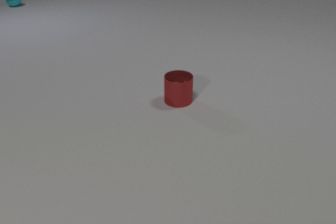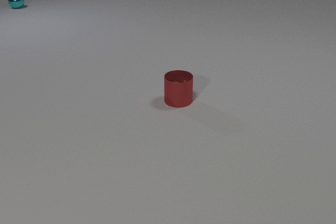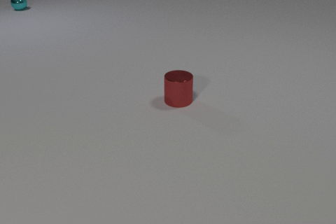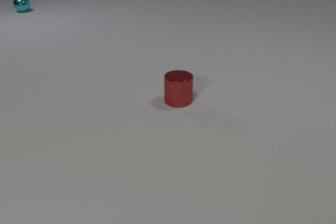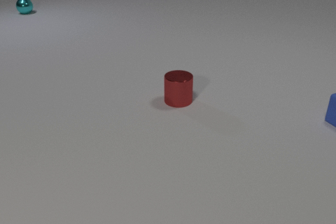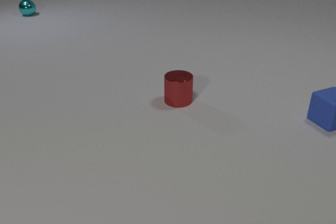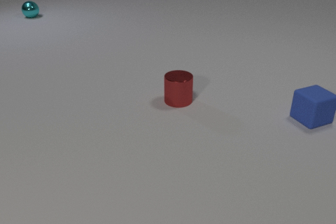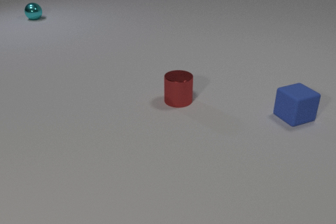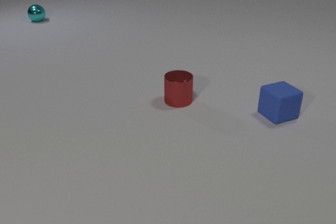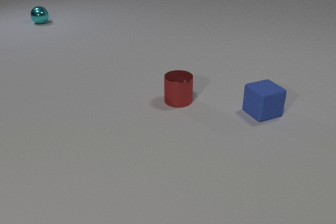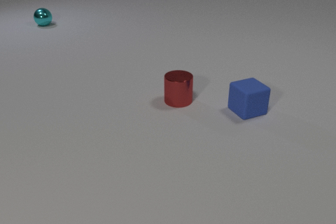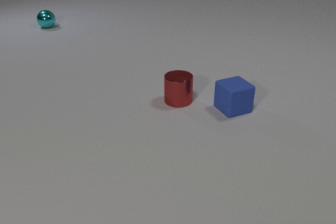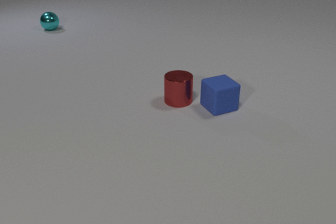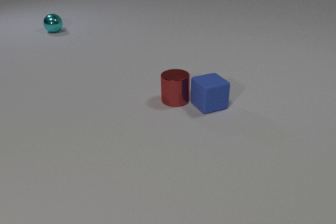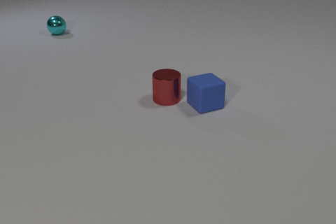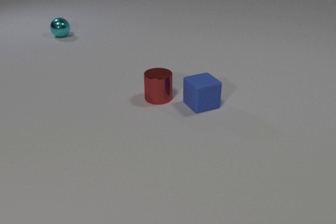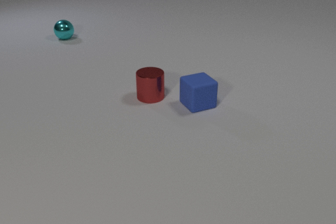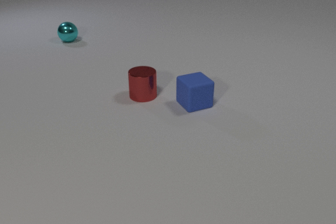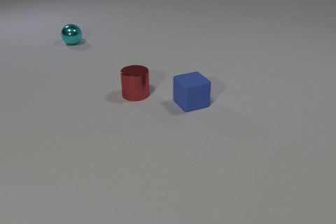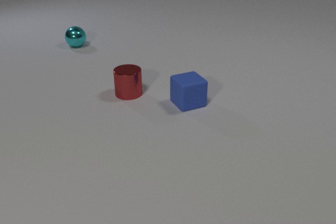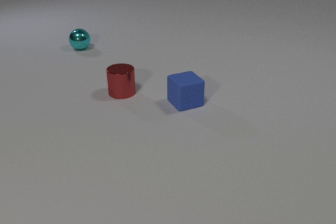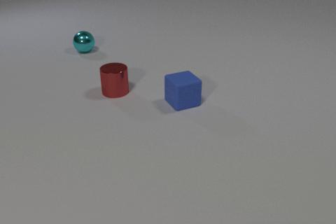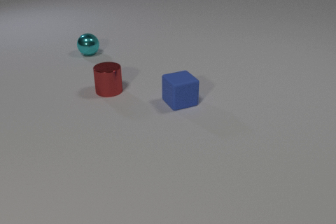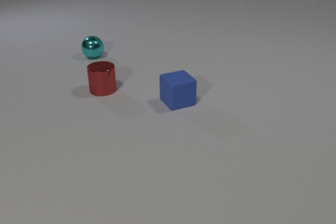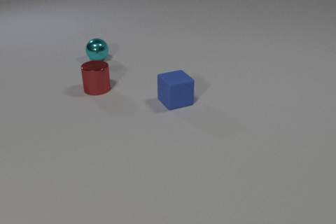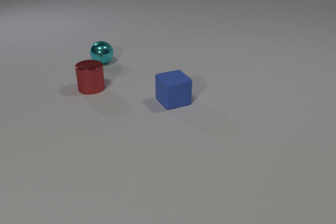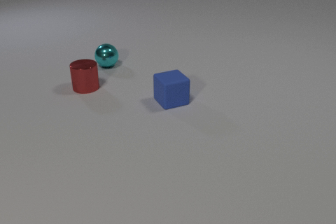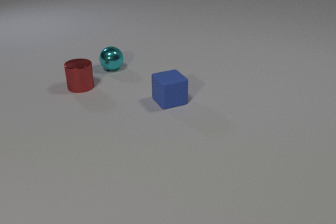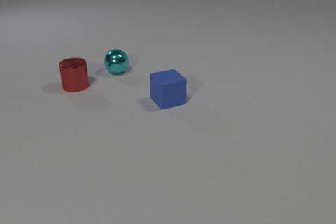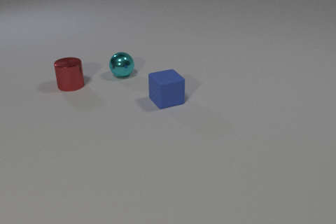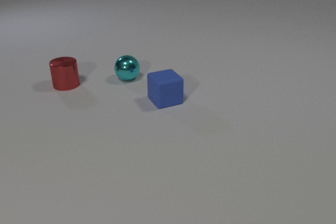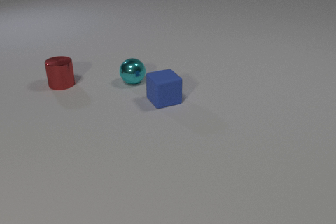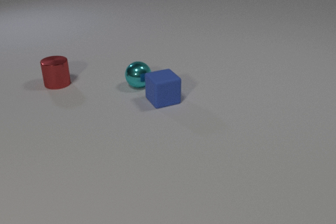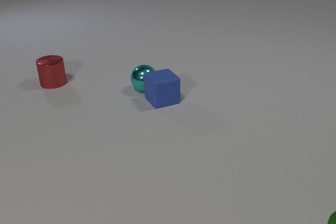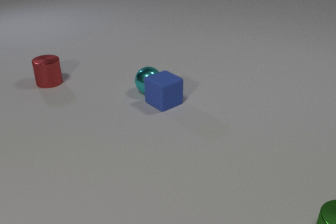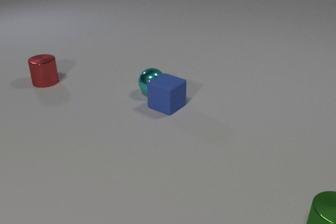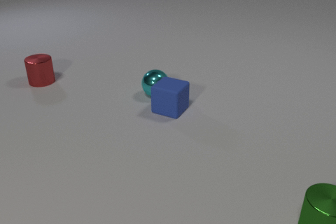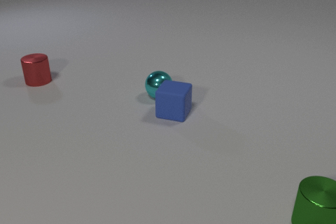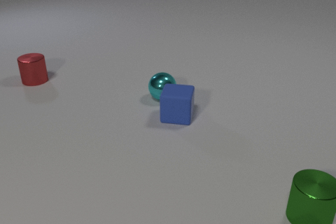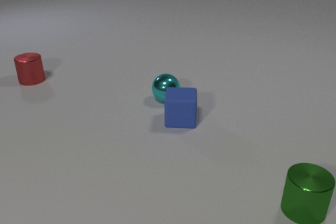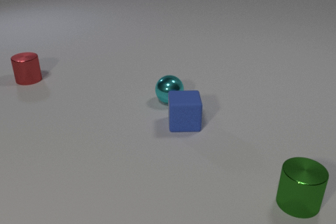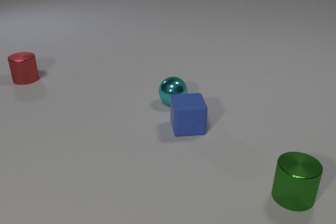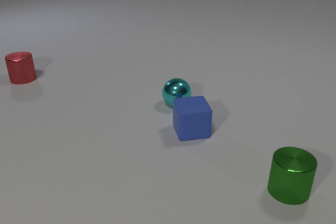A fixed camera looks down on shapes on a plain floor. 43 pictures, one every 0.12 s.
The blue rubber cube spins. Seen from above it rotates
counterclockwise.
The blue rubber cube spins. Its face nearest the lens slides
to the right.
0.00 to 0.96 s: The blue rubber cube comes in at the right edge, slides to the left. The cyan metal sphere rolls toward the camera.
0.96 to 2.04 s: The blue rubber cube slides to the left. The red metal cylinder slides to the left. The cyan metal sphere rolls toward the camera. The blue rubber cube and the red metal cylinder collide.
2.04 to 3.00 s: The blue rubber cube slides to the left. The red metal cylinder slides to the left and away from the camera. The cyan metal sphere rolls toward the camera and to the right.
3.00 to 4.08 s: The blue rubber cube slides to the left. The red metal cylinder slides to the left and away from the camera. The cyan metal sphere rolls toward the camera and to the right. The green metal cylinder comes in at the bottom edge, slides away from the camera and to the left. The blue rubber cube and the cyan metal sphere collide.
4.08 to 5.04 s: The blue rubber cube slides toward the camera and to the right, spins counterclockwise seen from above by about 60 degrees, its near face sliding to the right. The red metal cylinder slides to the left and away from the camera. The cyan metal sphere rolls toward the camera and to the right. The green metal cylinder slides away from the camera and to the left.
Are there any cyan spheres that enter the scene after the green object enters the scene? no.
How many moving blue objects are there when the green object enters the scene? 1.
Are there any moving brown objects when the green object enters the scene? no.
